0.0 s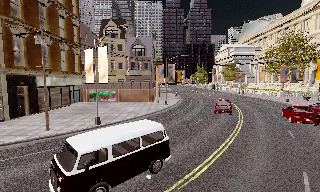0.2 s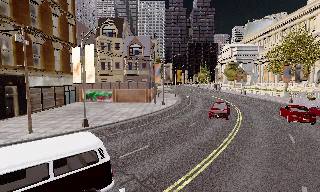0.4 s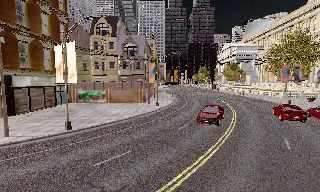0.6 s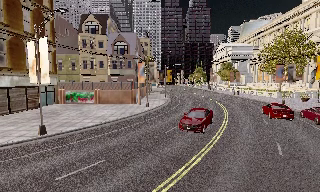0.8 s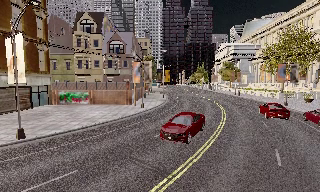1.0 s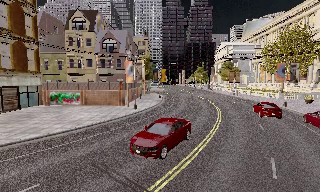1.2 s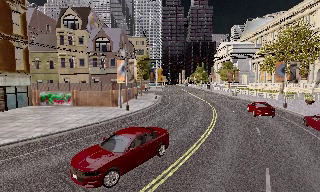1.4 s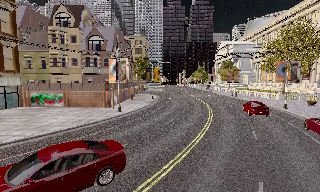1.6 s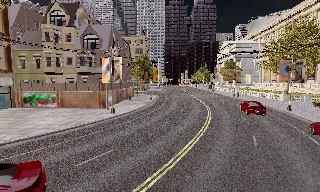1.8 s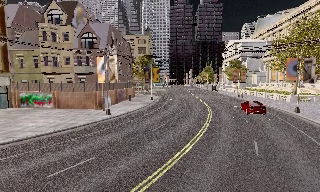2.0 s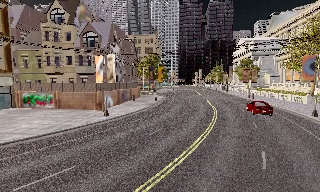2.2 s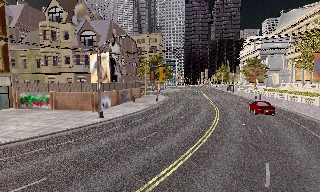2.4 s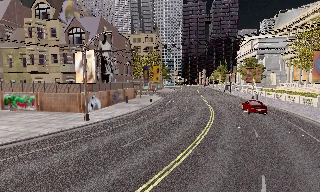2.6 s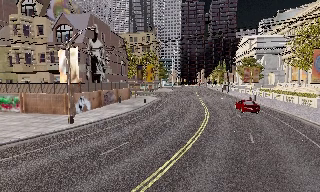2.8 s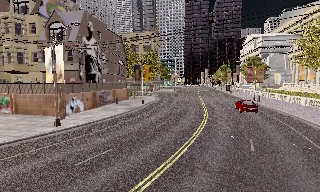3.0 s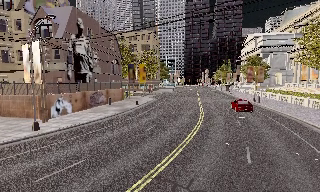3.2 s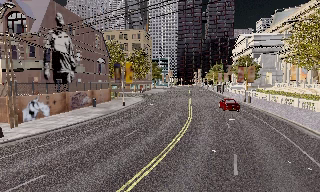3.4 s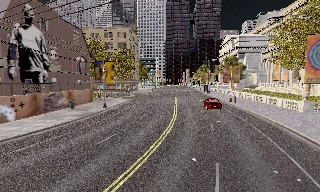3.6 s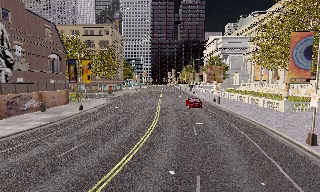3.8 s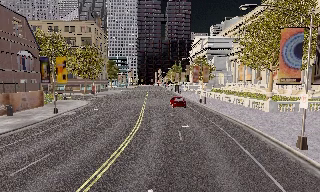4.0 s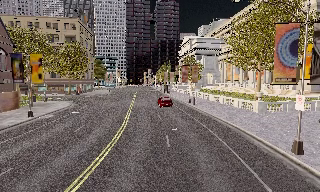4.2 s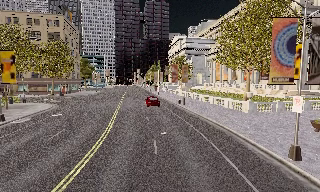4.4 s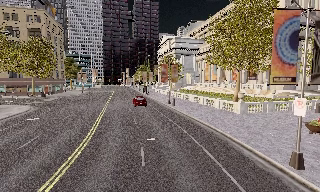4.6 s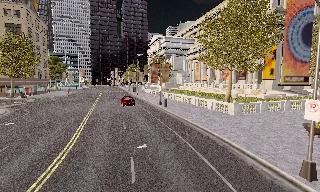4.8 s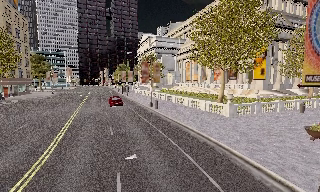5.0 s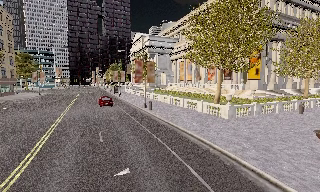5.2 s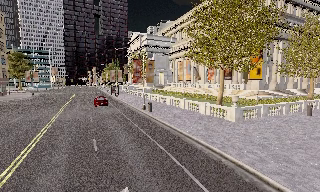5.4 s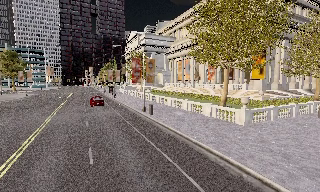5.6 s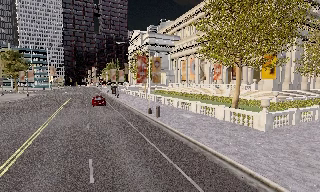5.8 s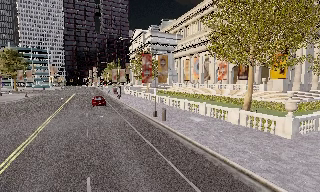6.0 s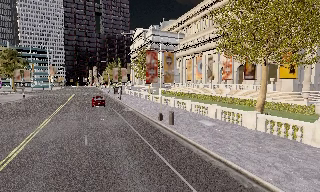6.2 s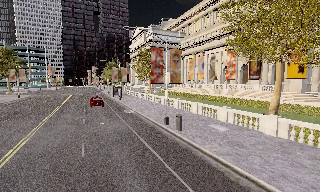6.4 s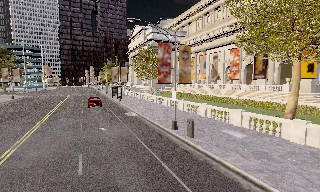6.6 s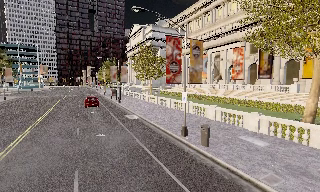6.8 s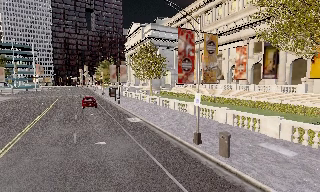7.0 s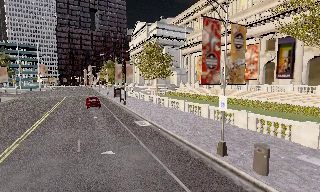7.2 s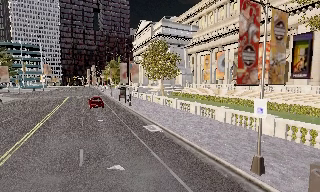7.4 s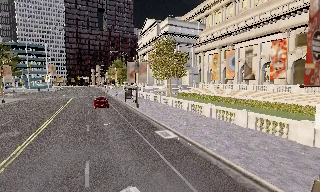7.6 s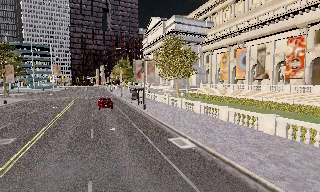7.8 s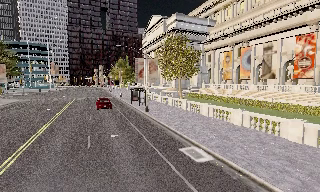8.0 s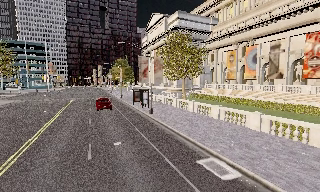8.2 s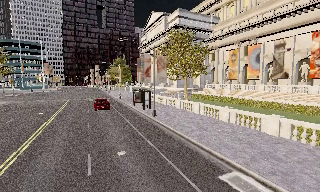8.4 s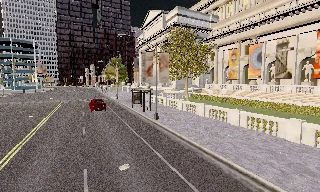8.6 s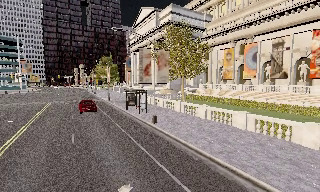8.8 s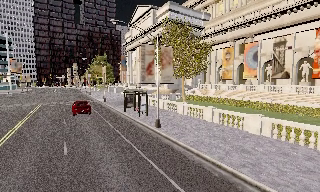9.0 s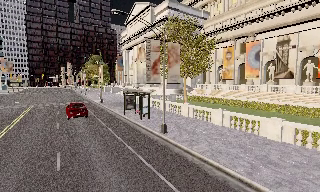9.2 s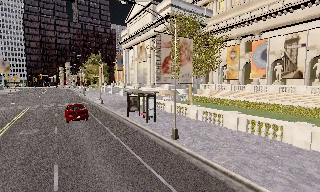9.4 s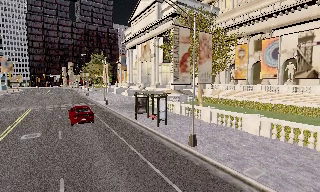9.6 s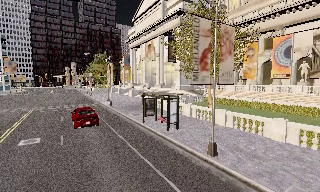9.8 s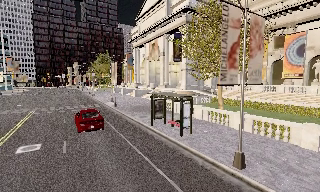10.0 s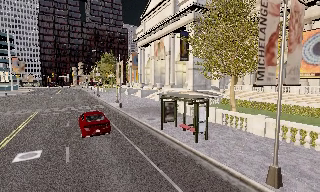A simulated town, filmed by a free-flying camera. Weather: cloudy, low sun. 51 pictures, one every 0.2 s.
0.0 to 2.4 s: The camera travels forward and to its right, about 16 m, so what stands in front looms larger.
2.4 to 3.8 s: The scene slides to the left, as the camera pans about 15 degrees to its right. It travels forward and to its right, about 10 m, so what stands in front looms larger.
3.8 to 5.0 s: The camera swings to its right by about 20 degrees, and the scene slides to the left. It travels forward, about 7 m, so what stands in front looms larger.
5.0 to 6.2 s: The camera travels forward, about 9 m, so what stands in front looms larger.
6.2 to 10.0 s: The camera travels forward and to its left, about 30 m, so what stands in front looms larger.
The film runs forward here.
